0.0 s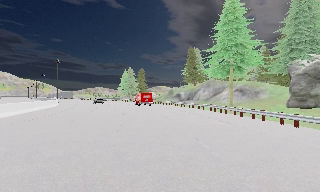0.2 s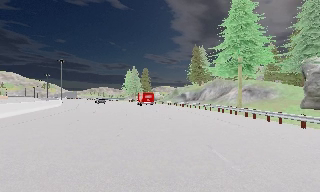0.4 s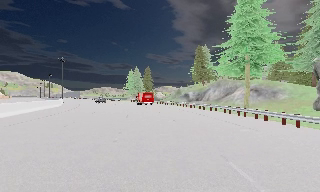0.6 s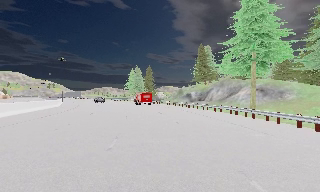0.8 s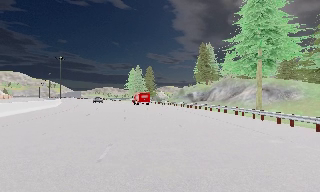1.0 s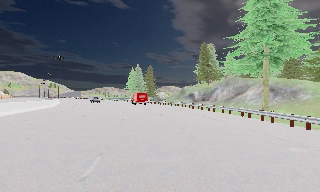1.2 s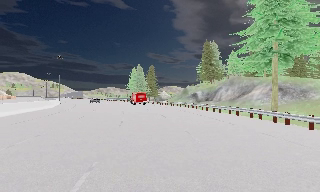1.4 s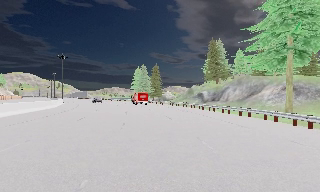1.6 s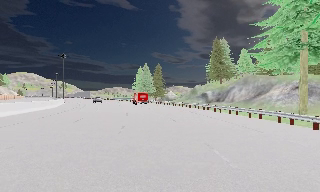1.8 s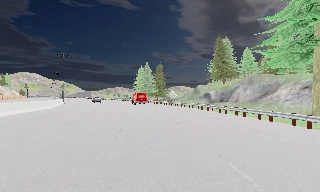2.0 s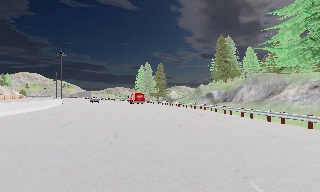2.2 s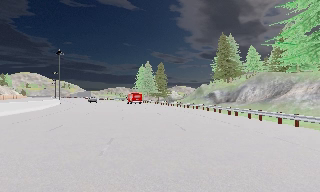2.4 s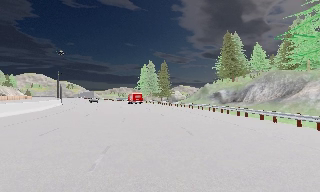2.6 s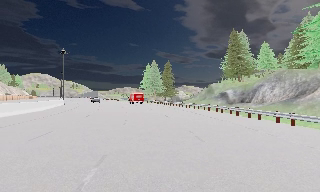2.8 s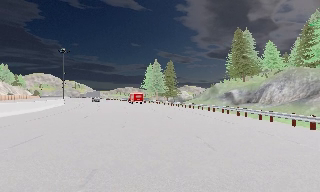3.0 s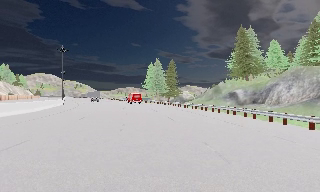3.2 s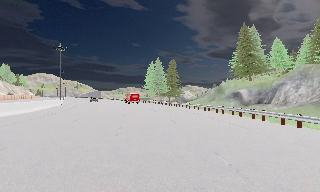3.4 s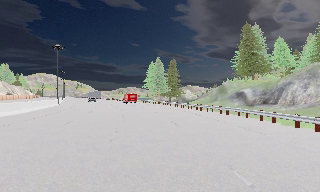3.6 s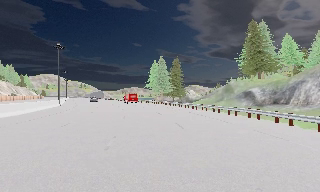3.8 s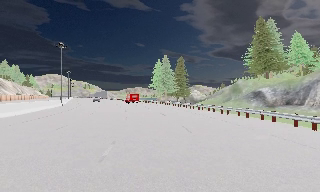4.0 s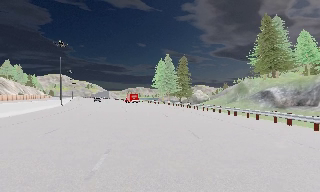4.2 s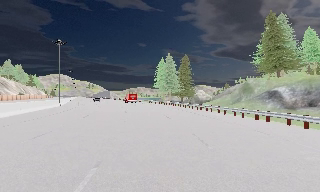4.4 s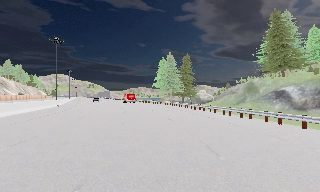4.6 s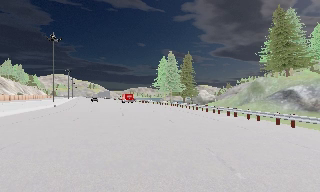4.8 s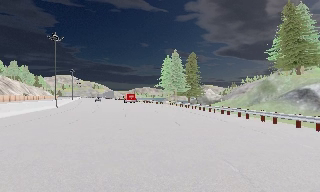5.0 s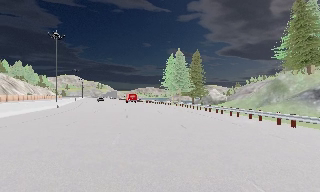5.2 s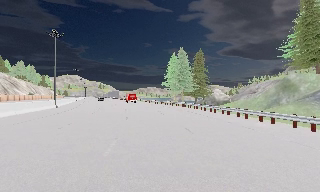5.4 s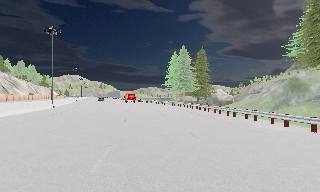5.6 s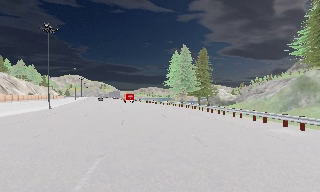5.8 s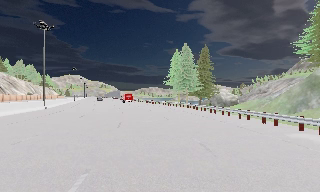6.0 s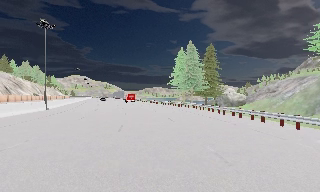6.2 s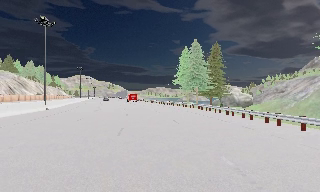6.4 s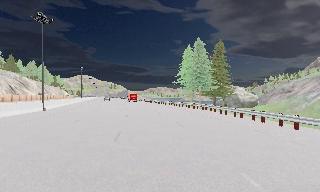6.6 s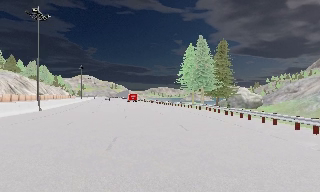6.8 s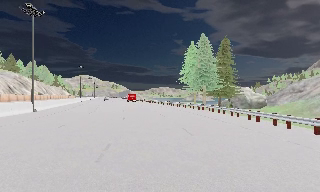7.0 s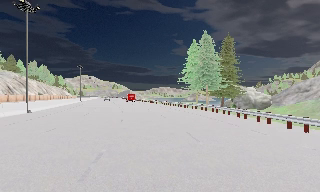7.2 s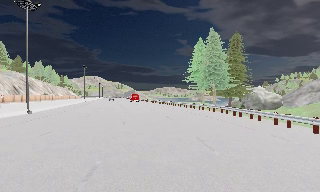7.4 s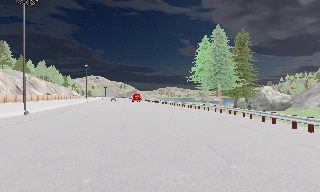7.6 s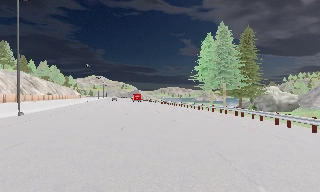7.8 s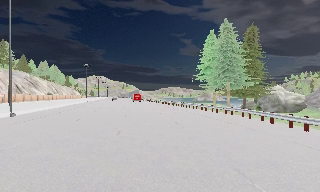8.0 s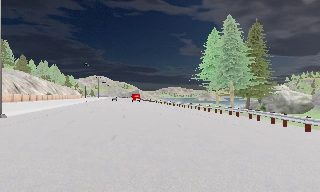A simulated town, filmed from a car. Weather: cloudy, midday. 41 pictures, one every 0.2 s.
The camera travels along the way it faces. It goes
forward.
0.0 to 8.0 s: The camera pans to its left, which is counterclockwise from overhead, by about 25 degrees. It travels forward, about 40 m, so what stands in front looms larger.
The film runs forward here.
